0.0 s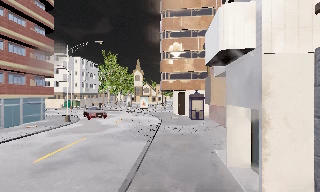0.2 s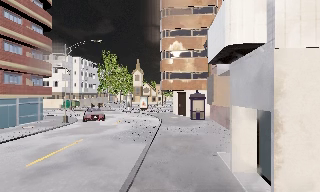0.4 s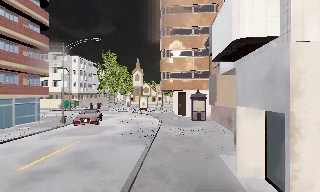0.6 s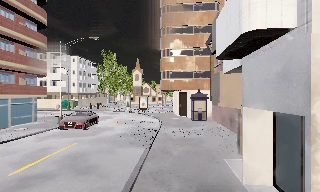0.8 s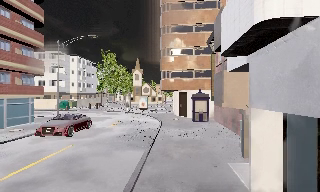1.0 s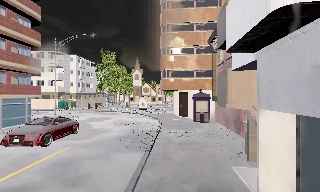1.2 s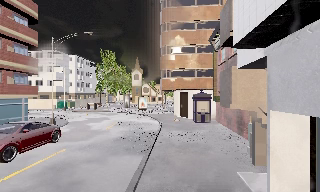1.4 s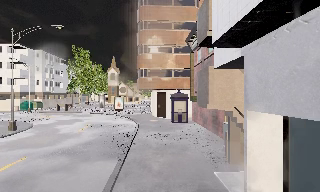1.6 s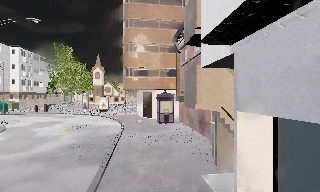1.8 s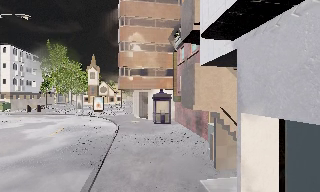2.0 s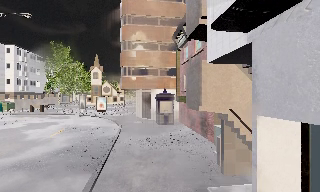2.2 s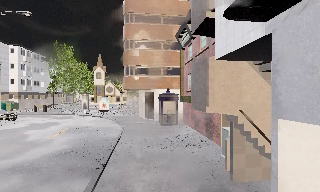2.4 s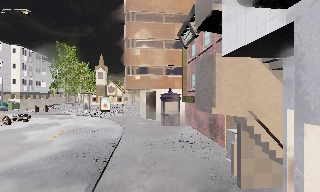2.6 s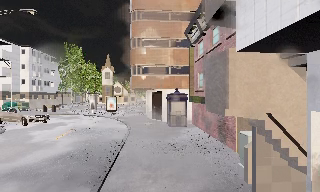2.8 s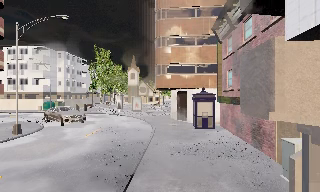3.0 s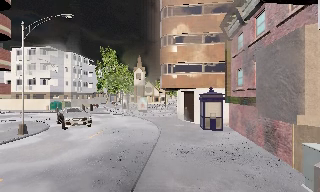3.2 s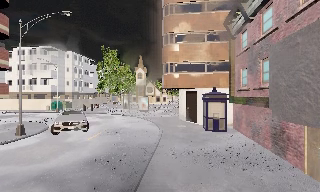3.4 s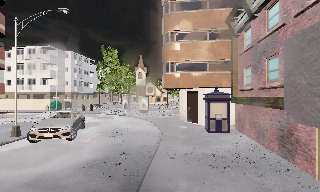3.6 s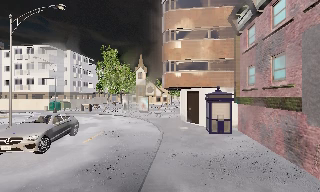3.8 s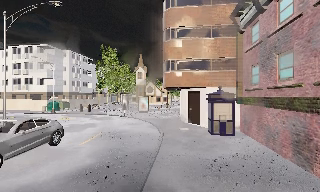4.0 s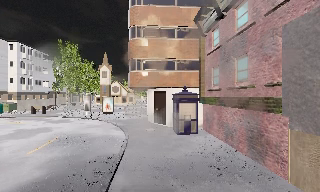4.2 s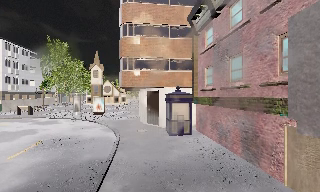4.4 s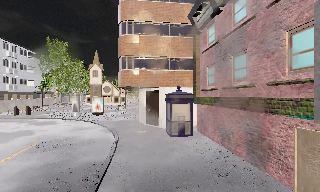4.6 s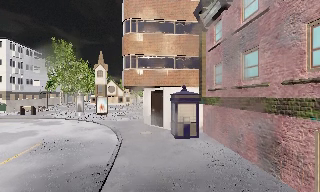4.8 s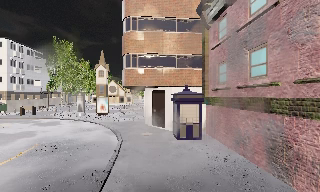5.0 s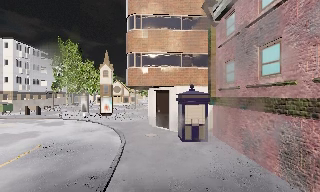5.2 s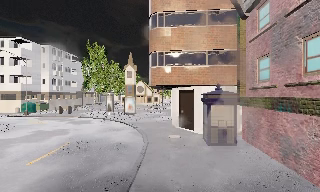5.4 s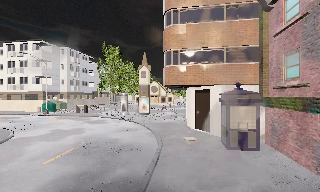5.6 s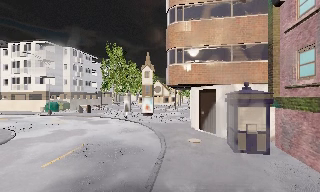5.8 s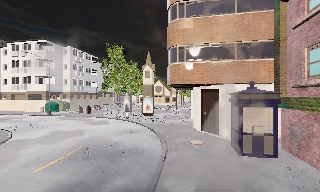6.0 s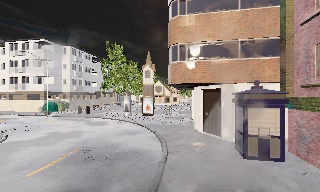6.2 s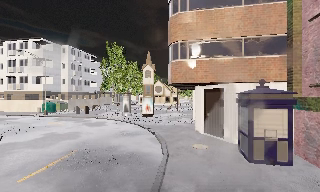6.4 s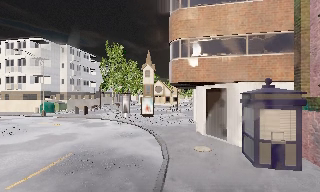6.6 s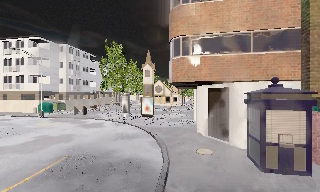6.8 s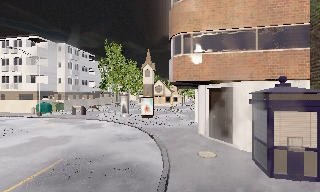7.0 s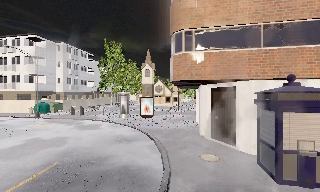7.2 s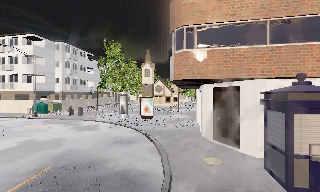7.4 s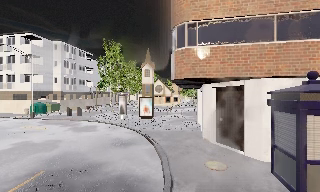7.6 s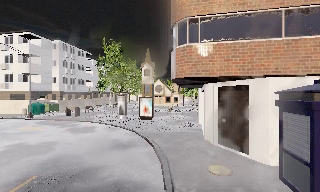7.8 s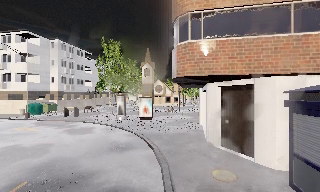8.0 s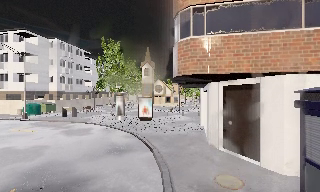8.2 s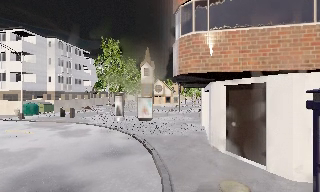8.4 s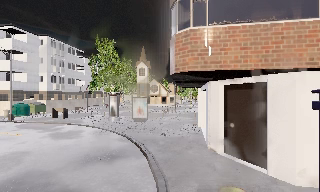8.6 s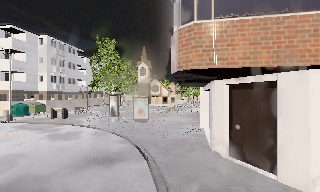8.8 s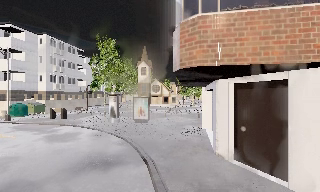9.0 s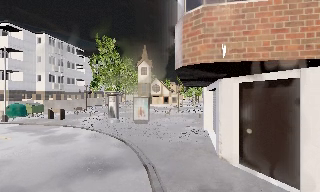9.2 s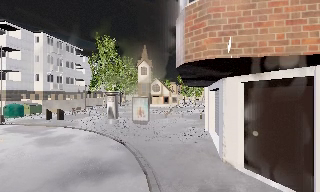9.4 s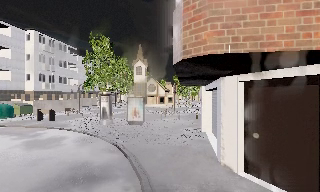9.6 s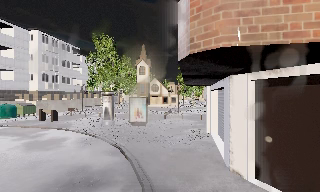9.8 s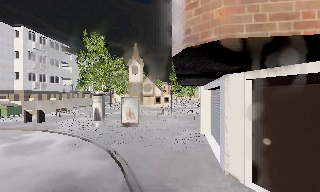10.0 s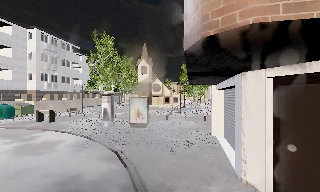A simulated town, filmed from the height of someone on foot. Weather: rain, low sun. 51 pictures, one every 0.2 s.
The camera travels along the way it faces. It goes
forward.
0.0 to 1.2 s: The camera travels forward, about 2 m, so what stands in front looms larger.
1.2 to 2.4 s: The scene slides to the left, as the camera pans about 10 degrees to its right. It travels forward, about 2 m, so what stands in front looms larger.
2.4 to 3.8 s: The camera swings to its left by about 15 degrees, and the scene slides to the right. It travels forward, about 2.5 m, so what stands in front looms larger.
3.8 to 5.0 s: The scene slides to the left, as the camera pans about 10 degrees to its right. It travels forward, about 2 m, so what stands in front looms larger.
5.0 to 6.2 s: The camera pans to its left, which is counterclockwise from overhead, by about 15 degrees. It travels forward, about 2 m, so what stands in front looms larger.
6.2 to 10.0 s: The camera travels forward, about 7 m, so what stands in front looms larger.
The film runs forward here.
